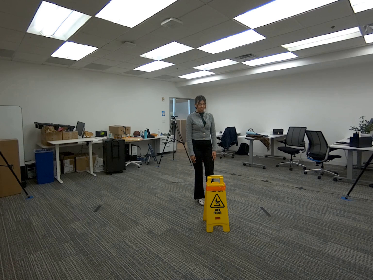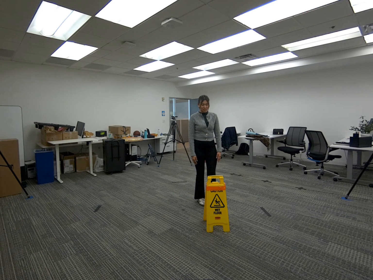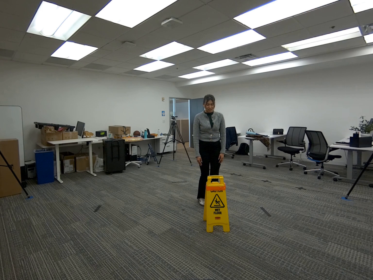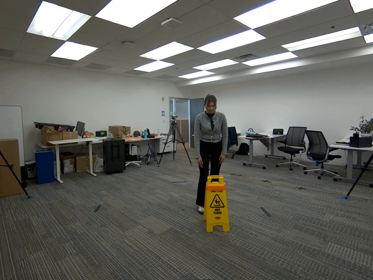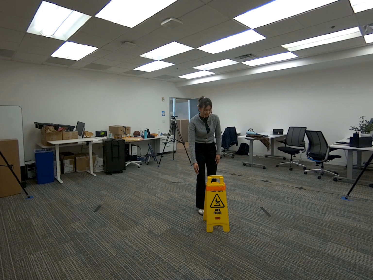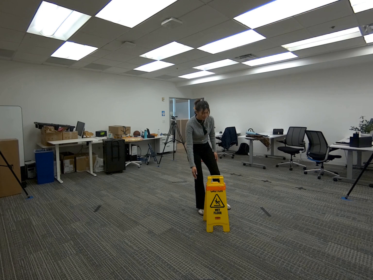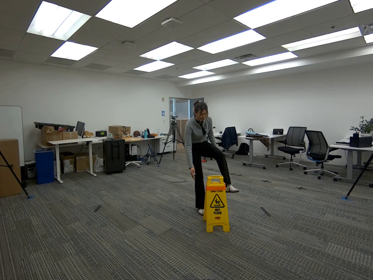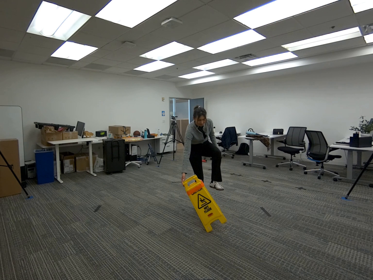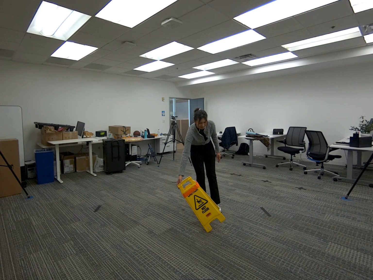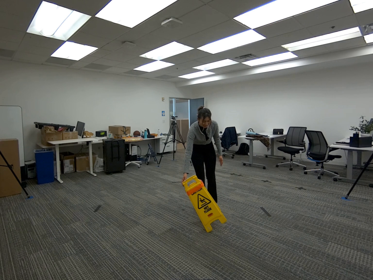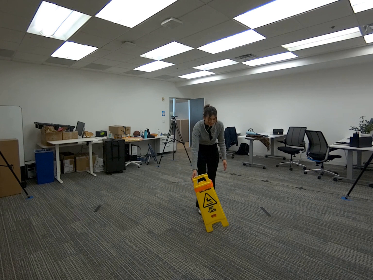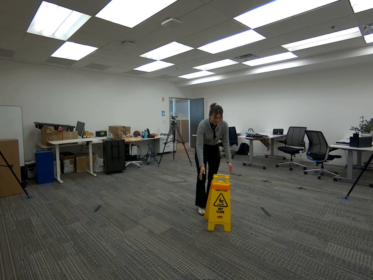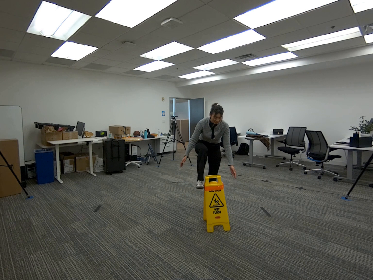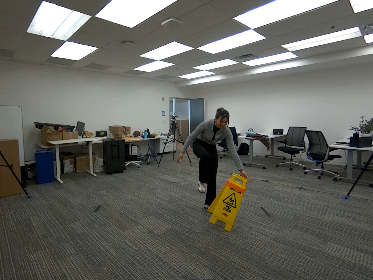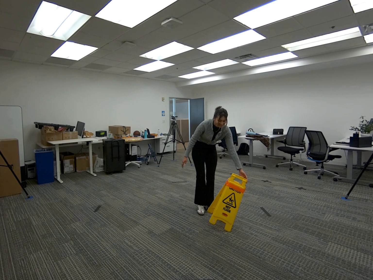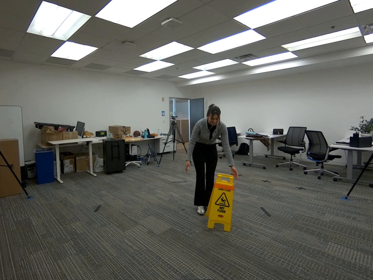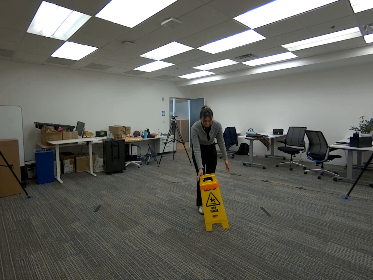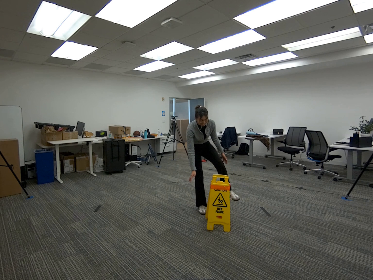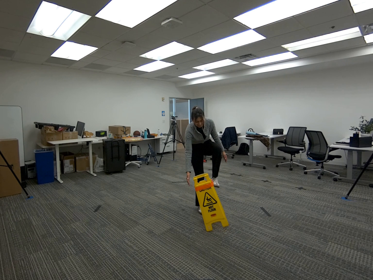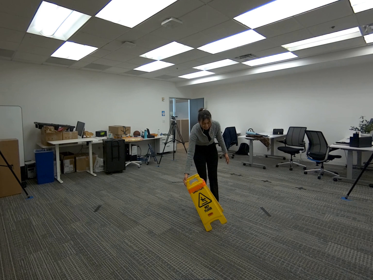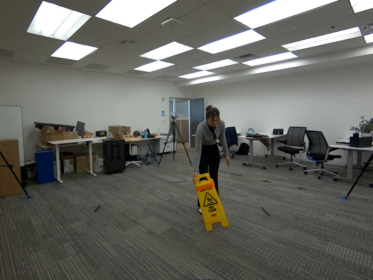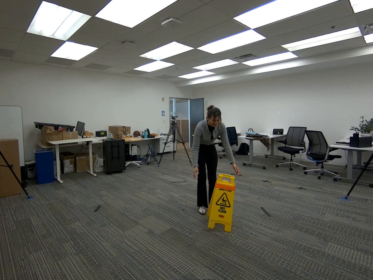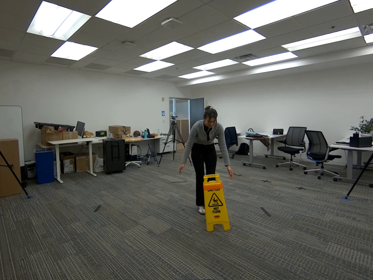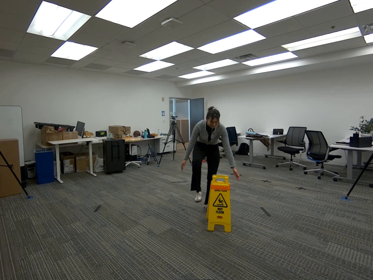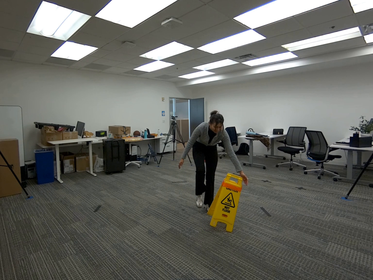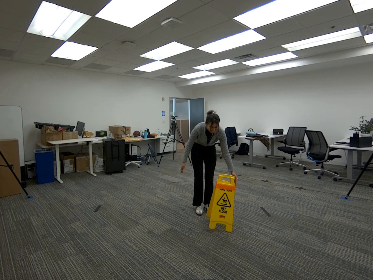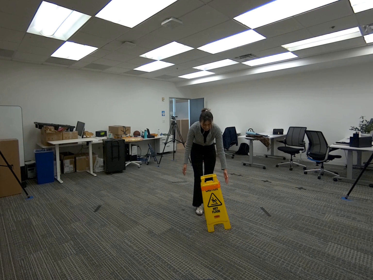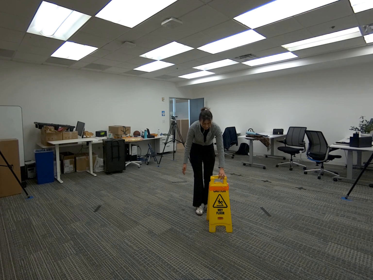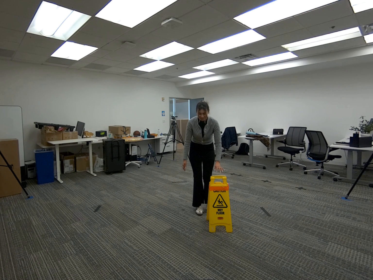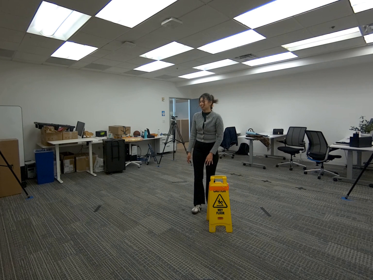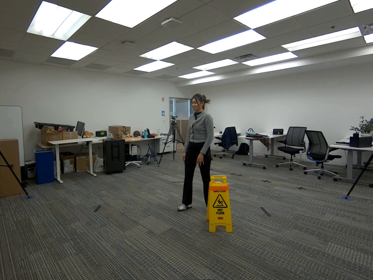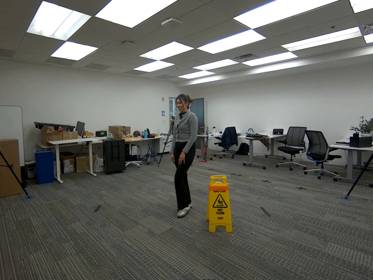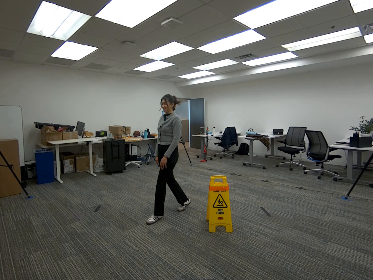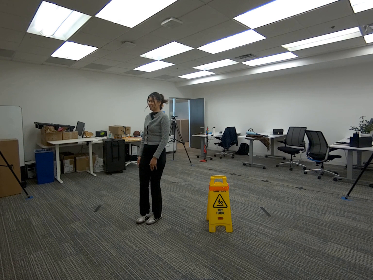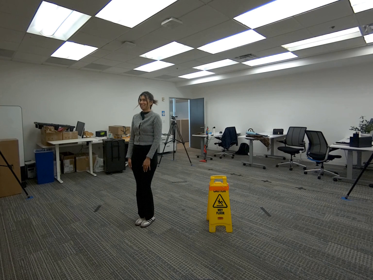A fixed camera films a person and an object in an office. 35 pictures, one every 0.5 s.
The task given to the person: Walk to the wet floor sign and use one leg to gently knock it while catching it with the opposite-side hand. Place the sign back upright, then use the other leg to knock it and catch it with the opposite hand, returning it to an upright position. Repeat this alternating action until the end of the scene.
